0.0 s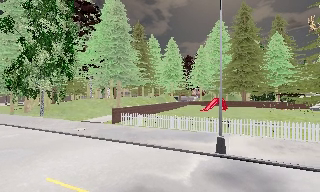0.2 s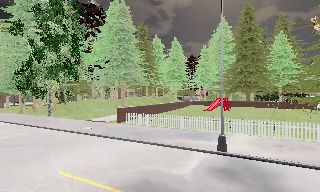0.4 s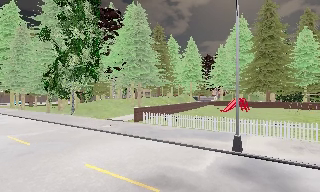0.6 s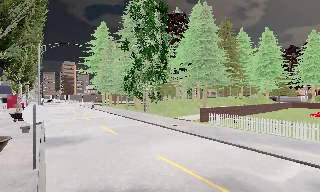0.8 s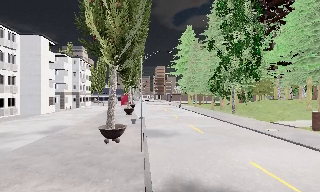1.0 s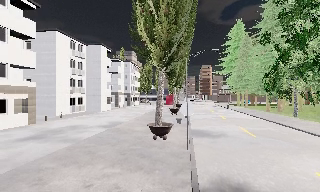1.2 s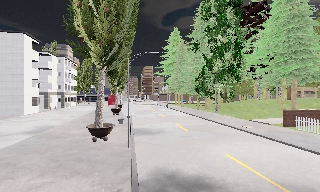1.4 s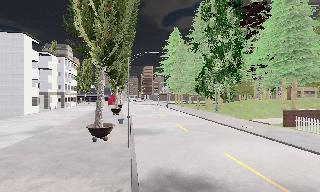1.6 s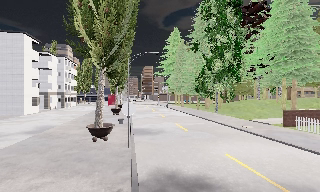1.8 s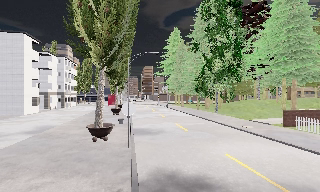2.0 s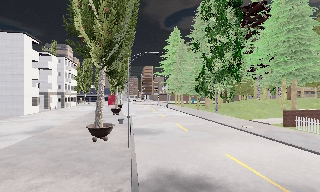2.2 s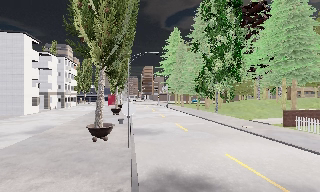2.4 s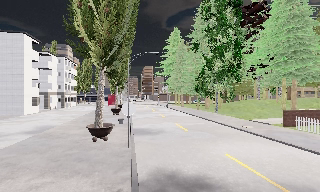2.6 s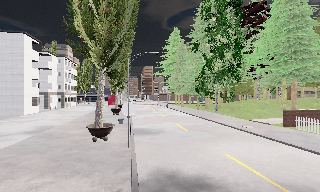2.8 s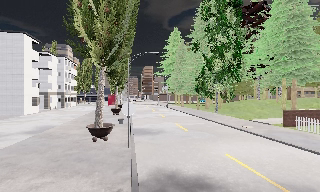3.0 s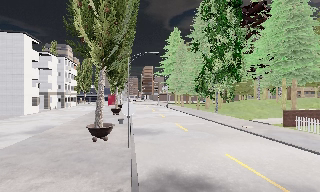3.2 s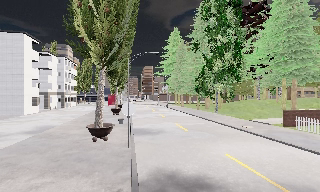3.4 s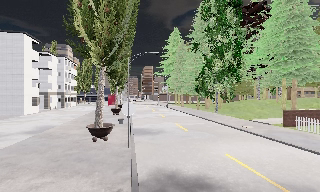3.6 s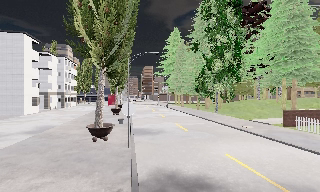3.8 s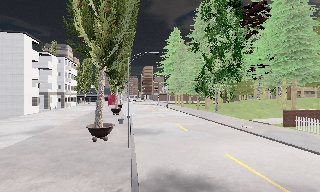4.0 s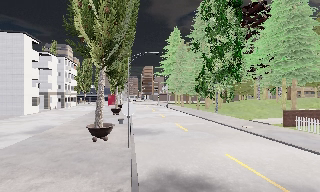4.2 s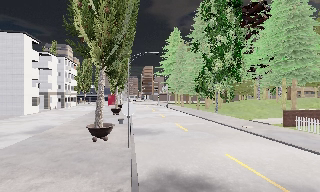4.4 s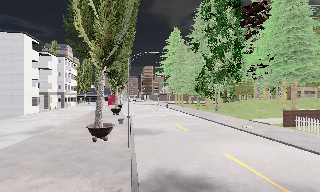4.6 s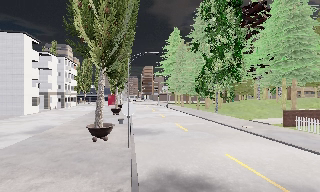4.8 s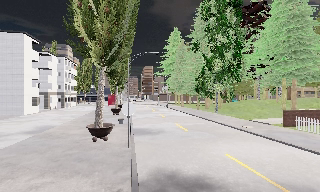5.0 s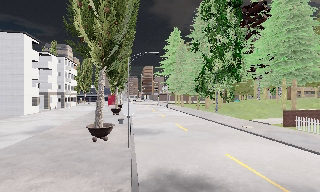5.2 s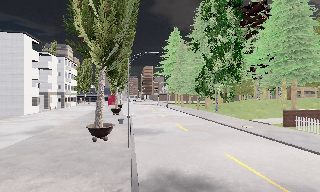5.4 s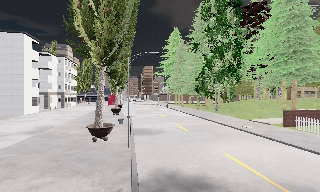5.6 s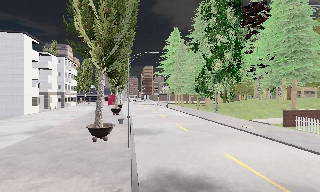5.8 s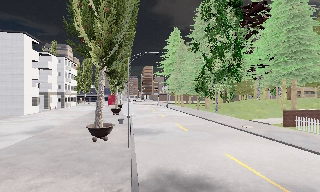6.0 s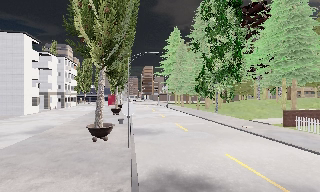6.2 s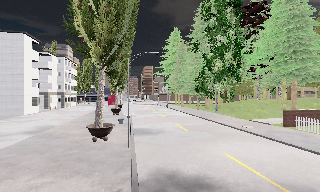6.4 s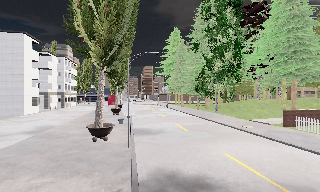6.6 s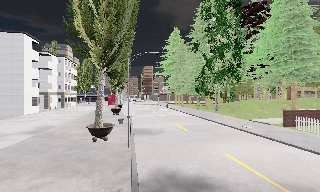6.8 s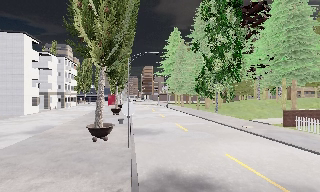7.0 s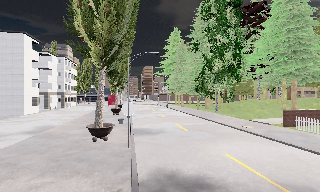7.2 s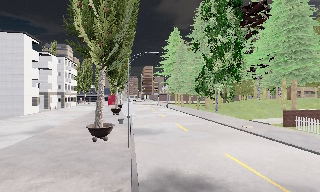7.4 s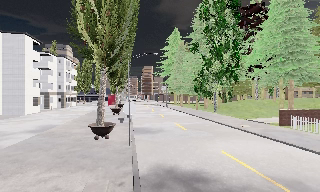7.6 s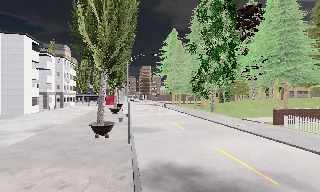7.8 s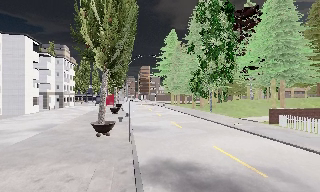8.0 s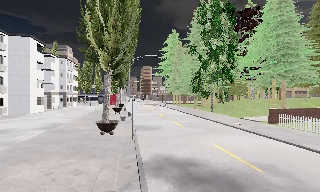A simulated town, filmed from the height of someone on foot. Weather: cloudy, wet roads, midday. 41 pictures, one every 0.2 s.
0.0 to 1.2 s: The camera pans to its left, which is counterclockwise from overhead, by about 55 degrees. It travels backward, about 2 m.
1.2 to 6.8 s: The camera keeps its place and its aim.
6.8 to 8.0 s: The camera travels backward, about 1.5 m, so what stands in front gets smaller. It gains speed.
The film runs backward here.
